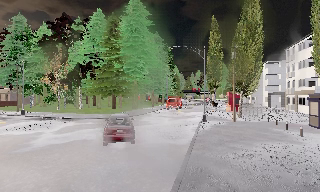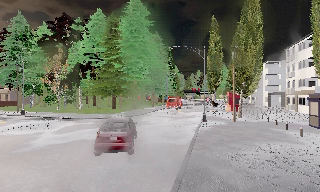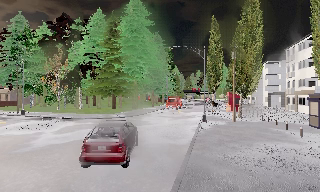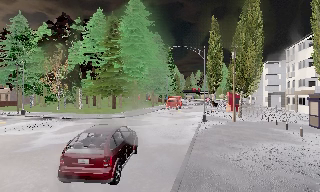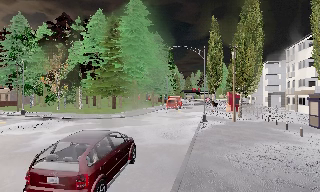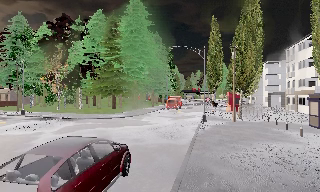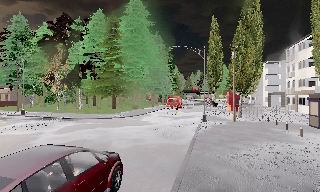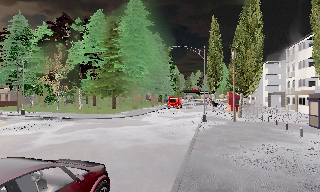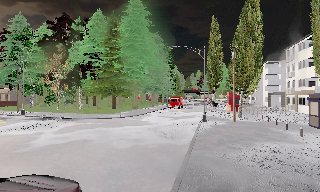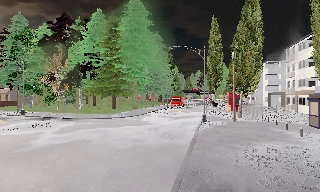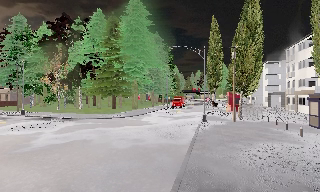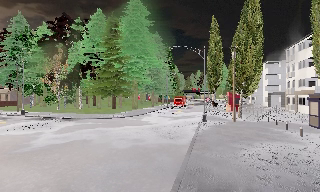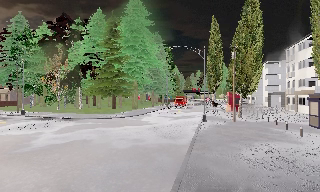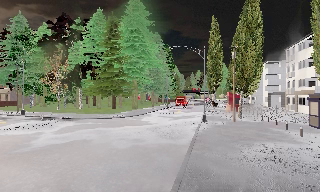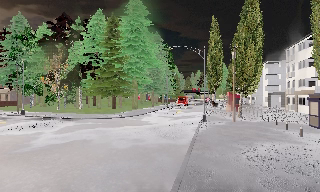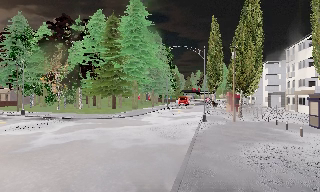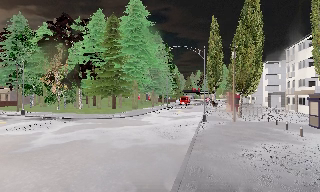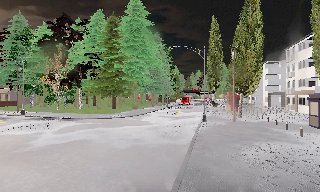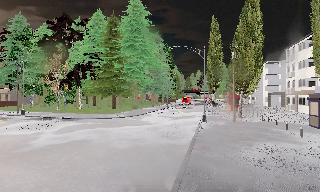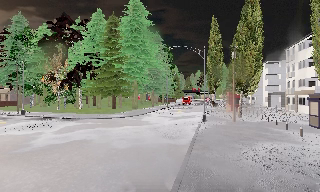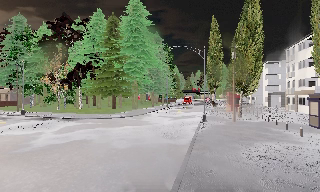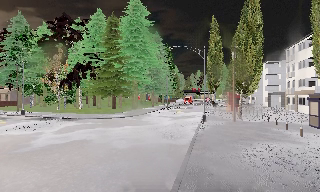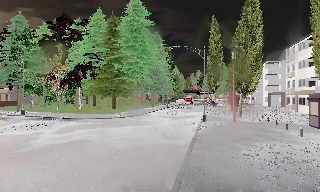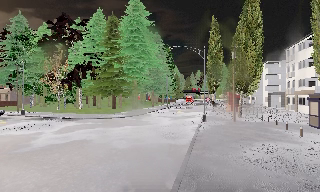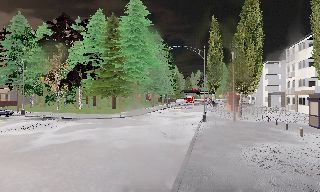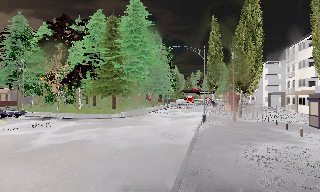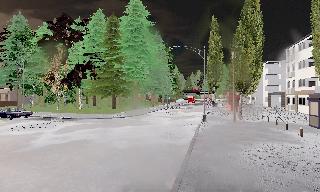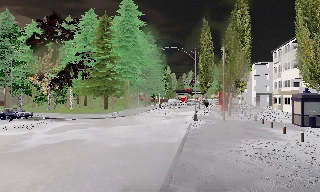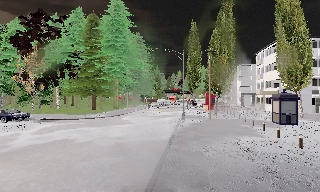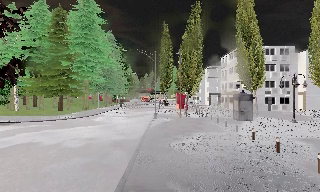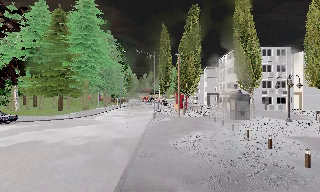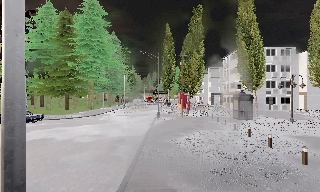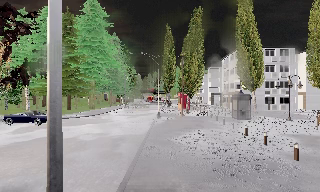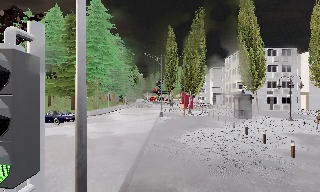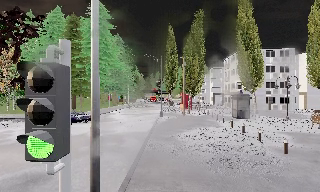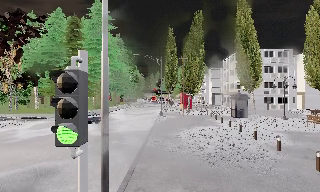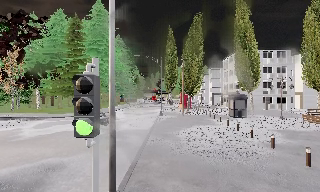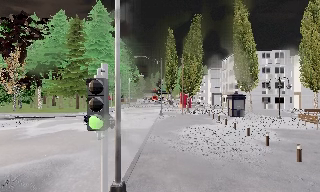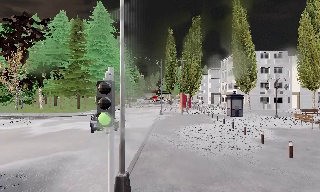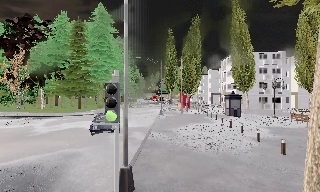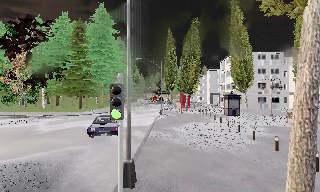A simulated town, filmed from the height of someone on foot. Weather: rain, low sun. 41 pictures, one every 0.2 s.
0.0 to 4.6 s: The camera keeps its place and its aim.
4.6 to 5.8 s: The scene slides to the left, as the camera pans about 15 degrees to its right. It travels backward, about 1 m, so what stands in front gets smaller. It gains speed.
5.8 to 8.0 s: The camera travels backward, about 4.5 m, so what stands in front gets smaller.
The film runs backward here.
